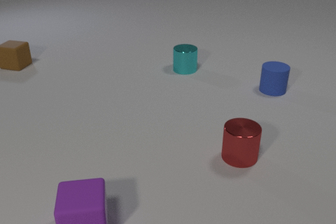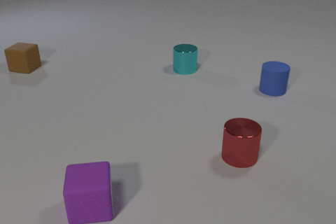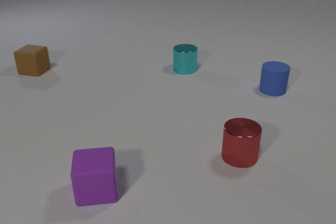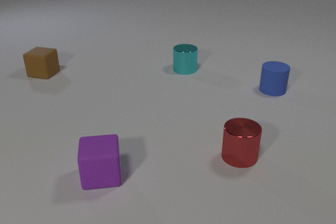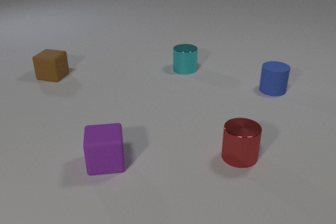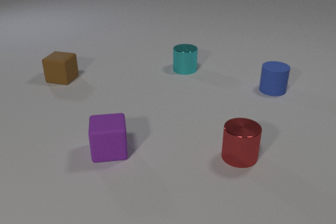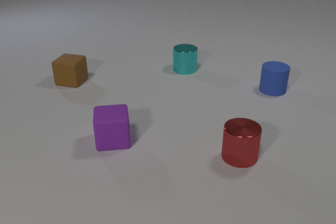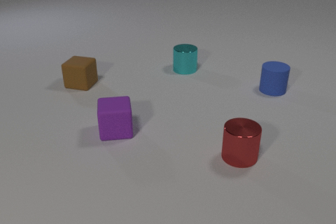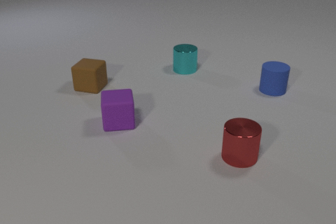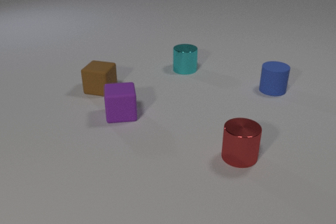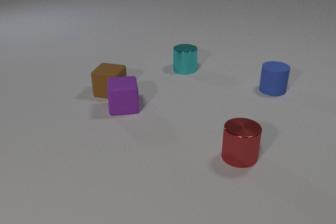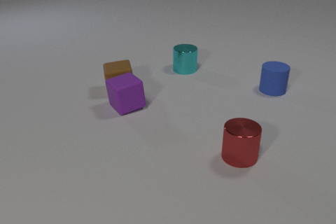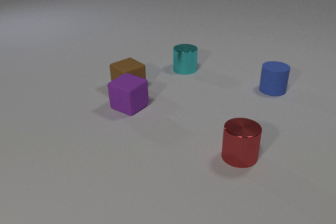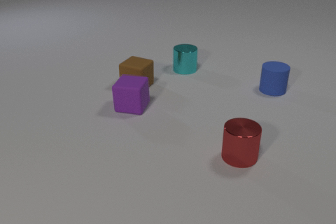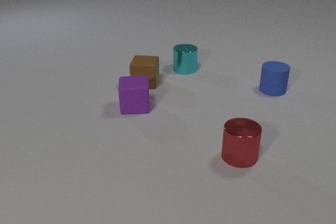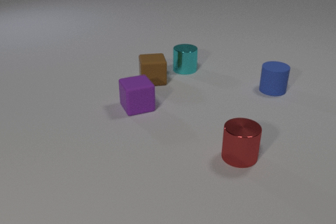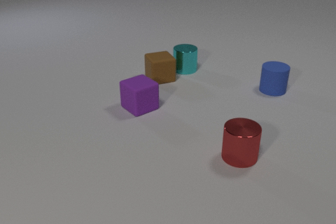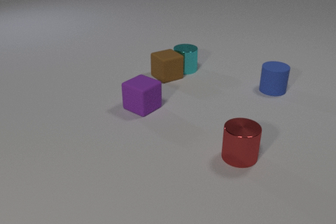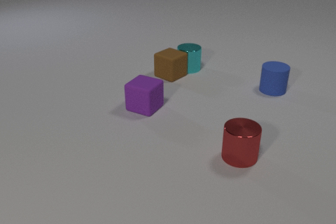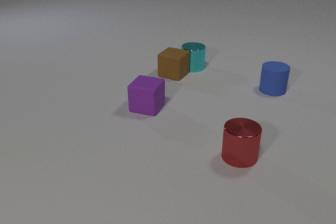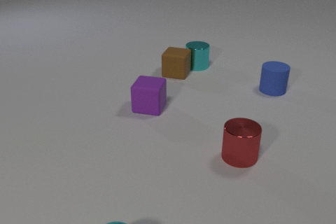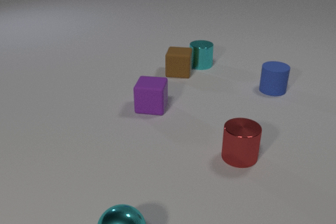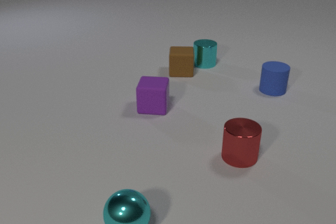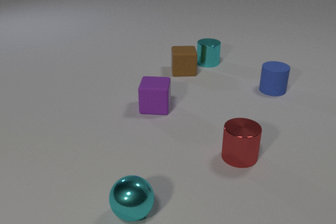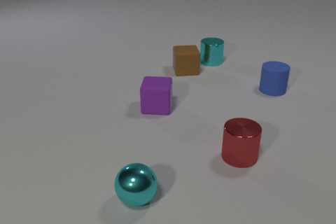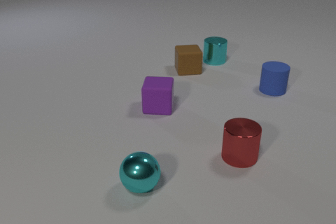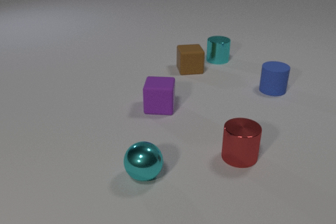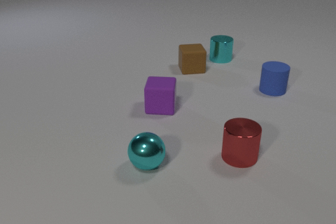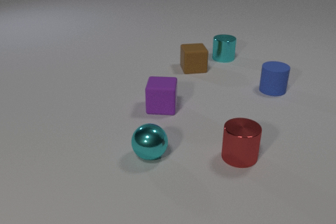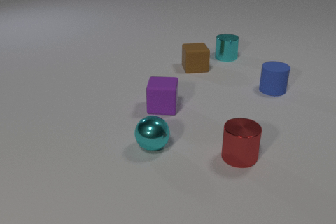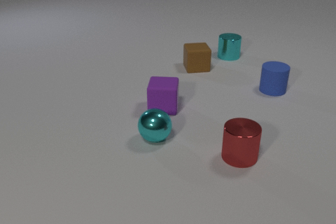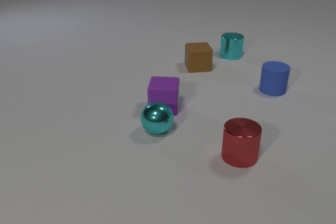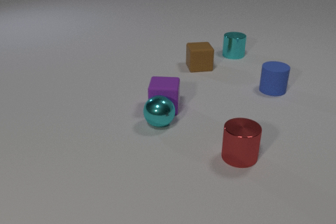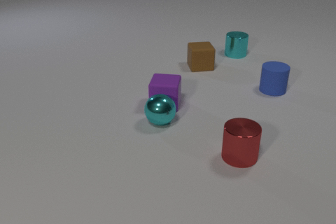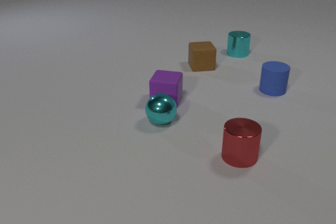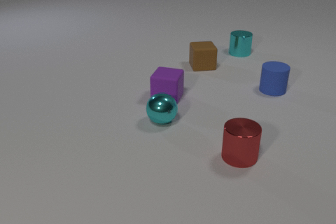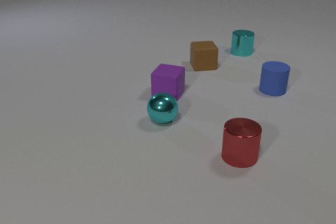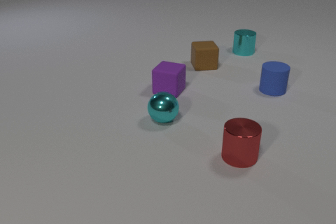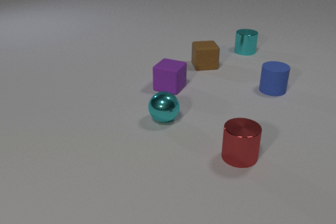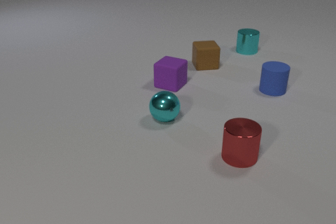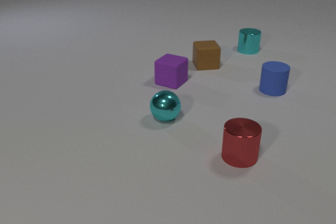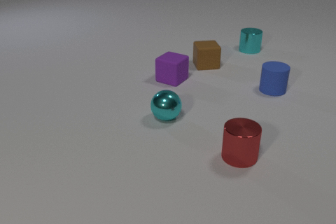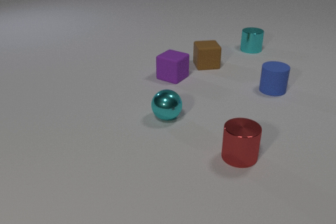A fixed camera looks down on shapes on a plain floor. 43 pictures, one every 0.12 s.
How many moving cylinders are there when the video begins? 0.
What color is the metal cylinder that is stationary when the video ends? red.
What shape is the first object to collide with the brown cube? cube.
0.00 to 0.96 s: The brown rubber cube slides toward the camera and to the right. The purple rubber cube slides away from the camera.
0.96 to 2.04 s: The brown rubber cube slides to the right, spins so that its near face slides to the right, counterclockwise seen from above. The purple rubber cube slides away from the camera and to the right, spins so that its near face slides to the right, counterclockwise seen from above. The brown rubber cube and the purple rubber cube collide. The brown rubber cube and the cyan metal cylinder collide.
2.04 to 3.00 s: The brown rubber cube slides to the right and away from the camera, spins so that its near face slides to the right, counterclockwise seen from above. The purple rubber cube slides to the right, spins counterclockwise seen from above by about 30 degrees, its near face sliding to the right. The cyan metal cylinder slides to the right and away from the camera. The cyan metal sphere comes in at the bottom edge, rolls away from the camera.
3.00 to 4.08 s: The brown rubber cube slides to the right and away from the camera. The purple rubber cube slides away from the camera and to the right. The cyan metal cylinder slides to the right and away from the camera. The cyan metal sphere rolls away from the camera. The purple rubber cube and the cyan metal sphere collide.
4.08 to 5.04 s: The brown rubber cube slides to the right. The purple rubber cube slides away from the camera, spins so that its near face slides to the left, clockwise seen from above. The cyan metal cylinder slides away from the camera and to the right. The cyan metal sphere rolls away from the camera.
